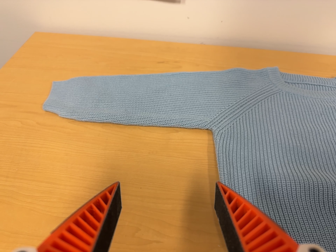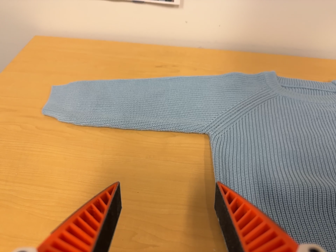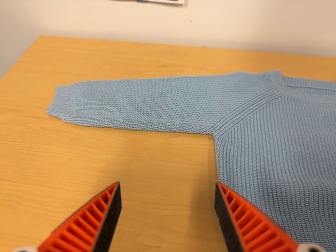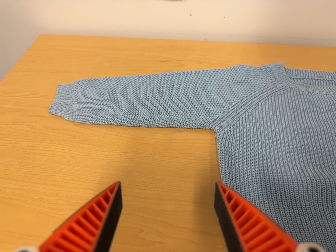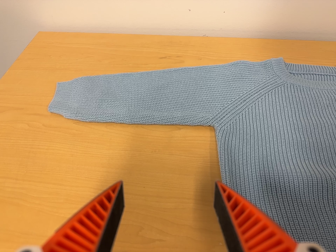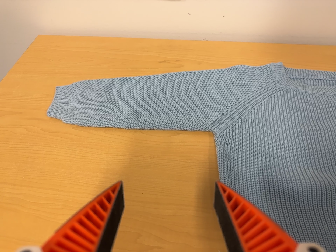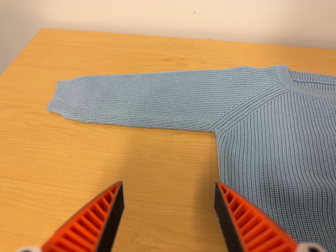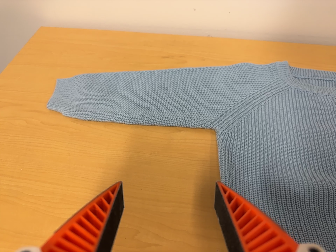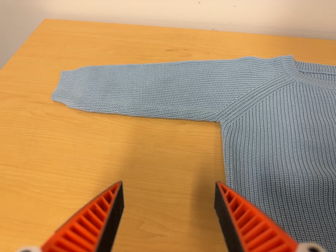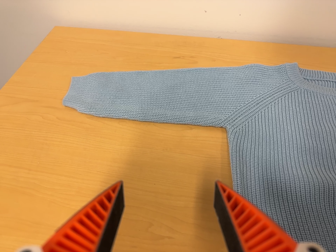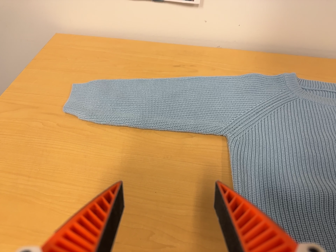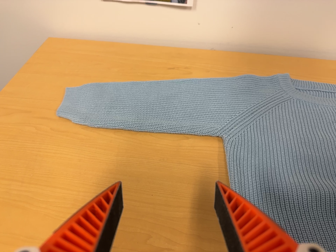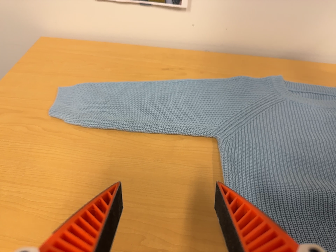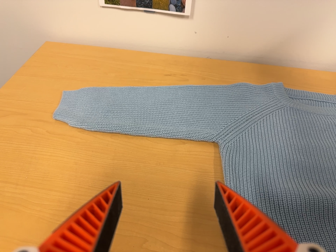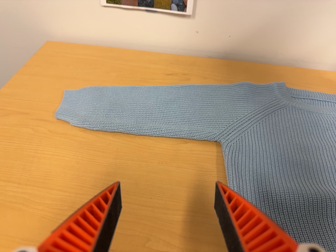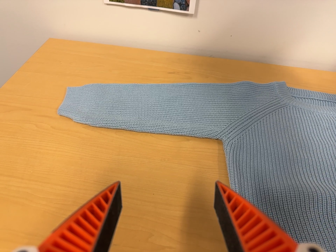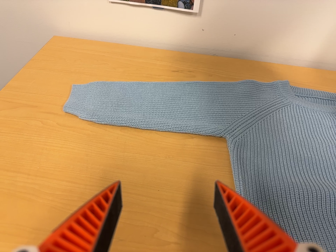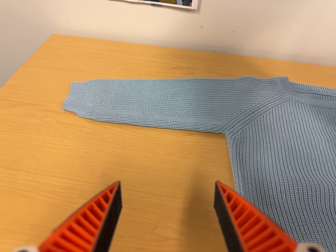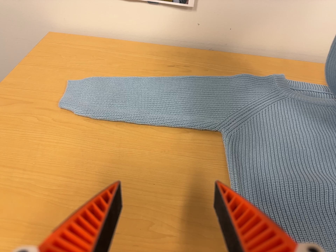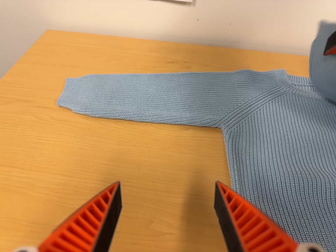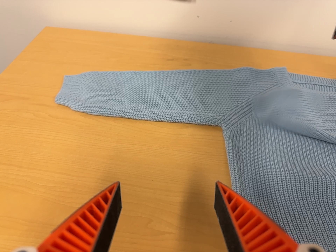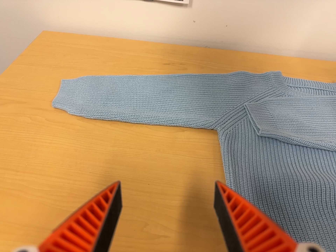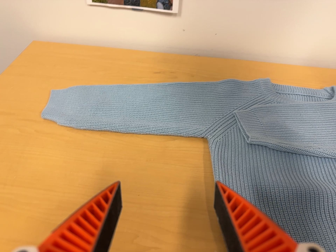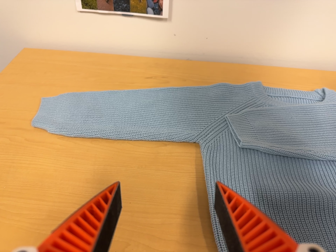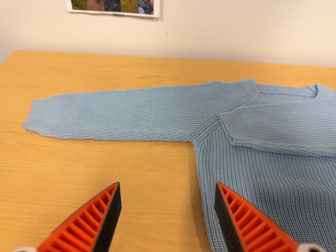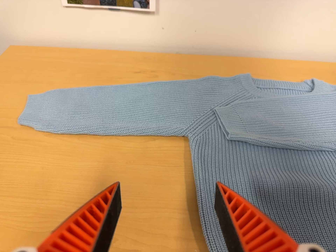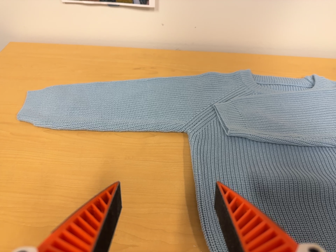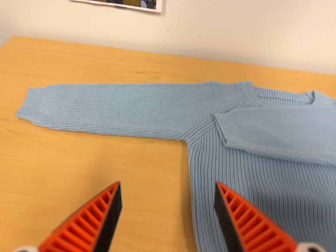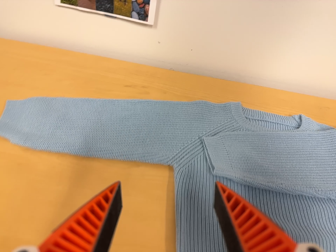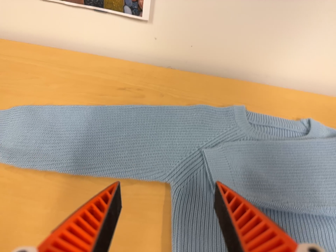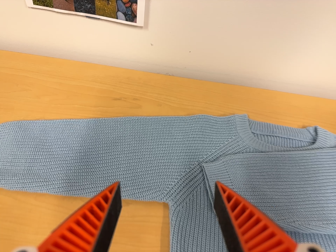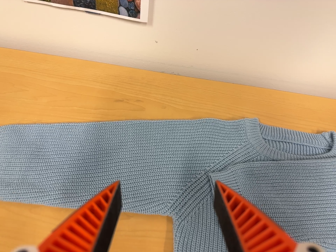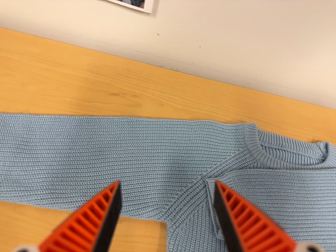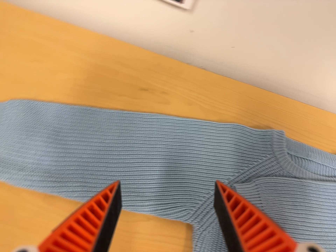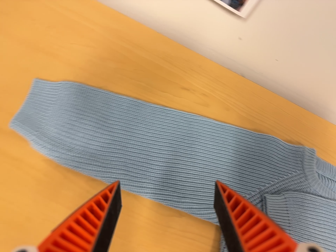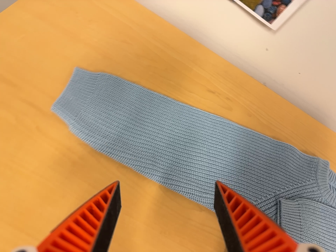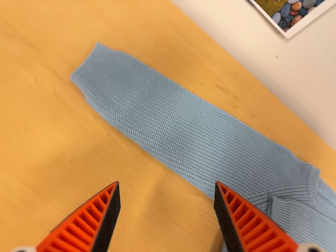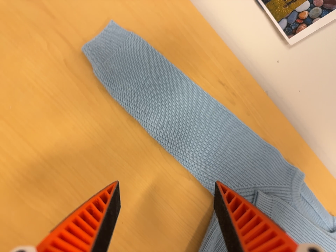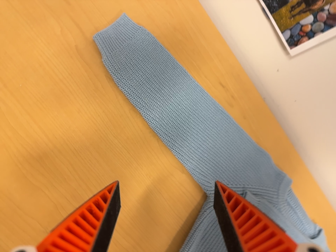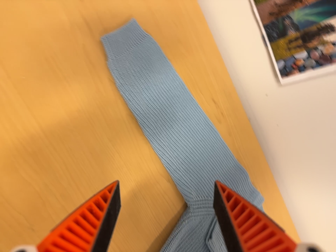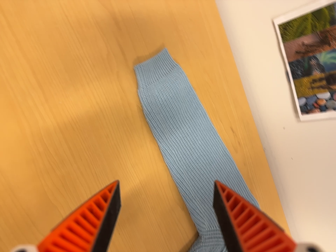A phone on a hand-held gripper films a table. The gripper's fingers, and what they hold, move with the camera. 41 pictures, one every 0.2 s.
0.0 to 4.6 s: The camera shifts only a little, or ends up much as it began.
4.6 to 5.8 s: The camera travels toward the top of its view and forward, about 12 cm.
5.8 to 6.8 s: The camera travels to its left, toward the top of its view and forward, about 16 cm, so close, fixed things drift to the right. It rolls about its line of sight by about 15 degrees, and the scene rotates clockwise.
6.8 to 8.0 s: The camera pans to its right by about 10 degrees. It travels to its left and backward, about 16 cm. It rolls about its line of sight by about 40 degrees, and the scene rotates clockwise.
The film runs forward here.
